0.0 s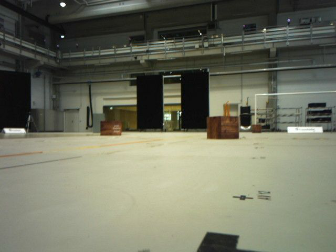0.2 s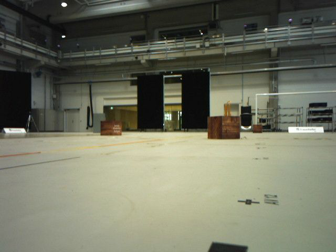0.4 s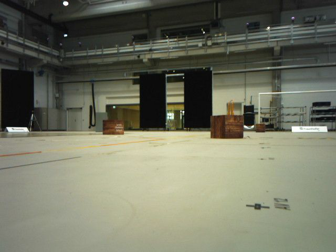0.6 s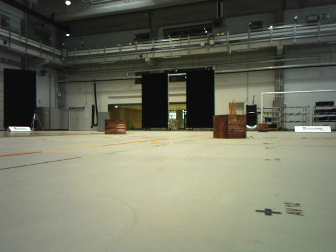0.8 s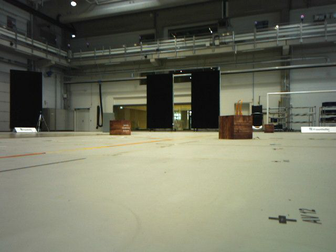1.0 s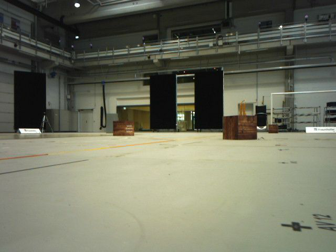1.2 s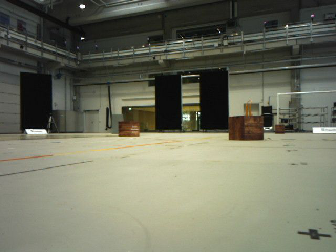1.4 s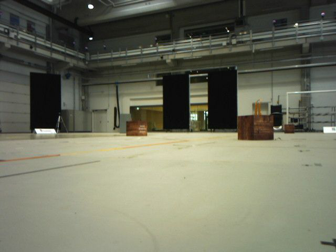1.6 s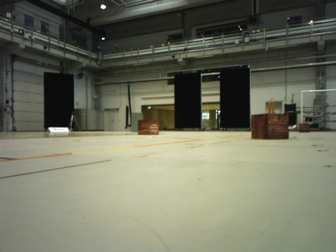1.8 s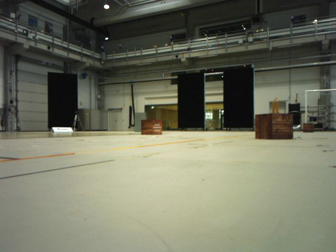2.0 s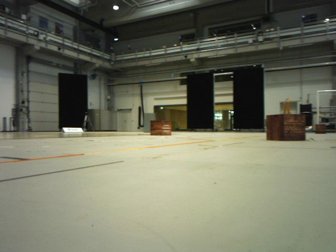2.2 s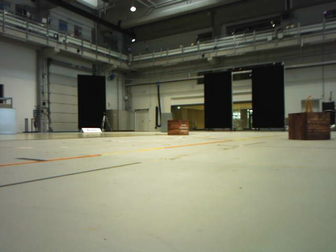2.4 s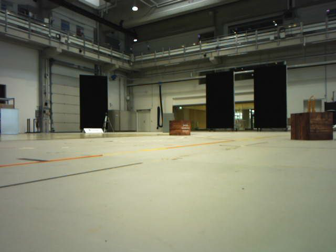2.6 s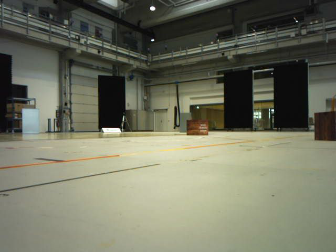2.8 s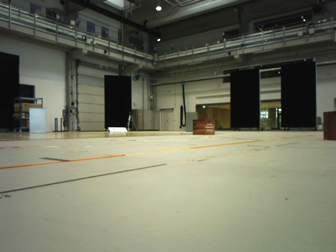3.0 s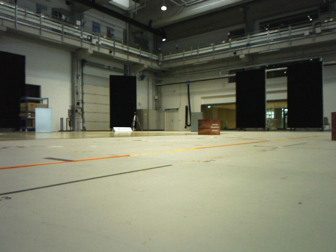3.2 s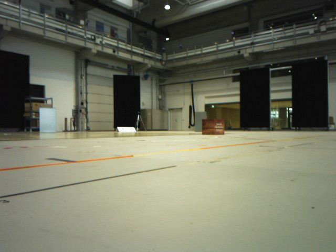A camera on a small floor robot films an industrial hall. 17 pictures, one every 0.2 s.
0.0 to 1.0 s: The camera travels forward, about 0.2 m, so what stands in front looms larger.
1.0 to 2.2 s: The camera pans to its left, which is counterclockwise from overhead, by about 10 degrees. It travels forward, about 0.2 m, so what stands in front looms larger.
2.2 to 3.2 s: The camera travels forward, about 0.2 m, so what stands in front looms larger.
The film runs forward here.
